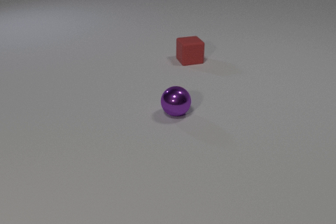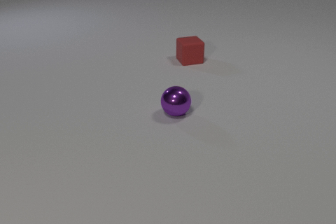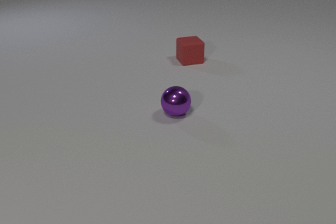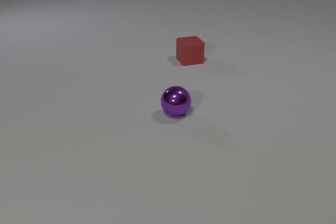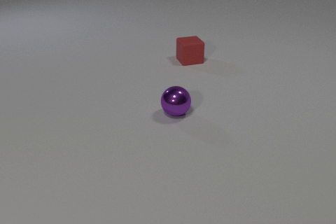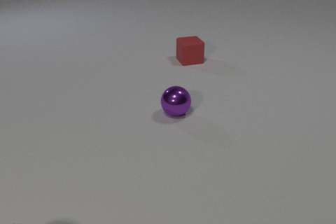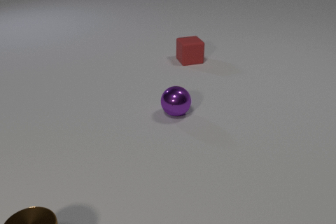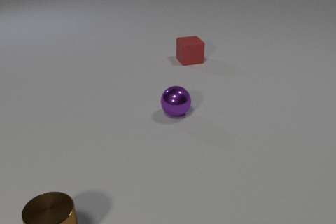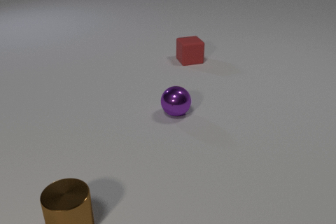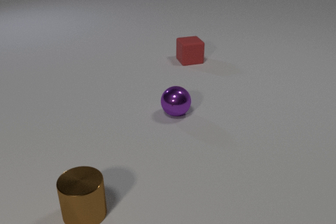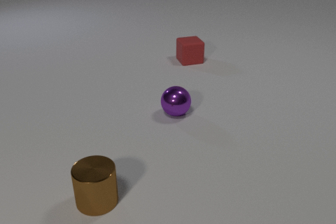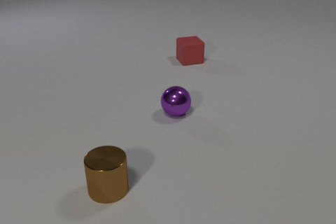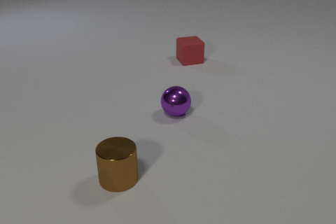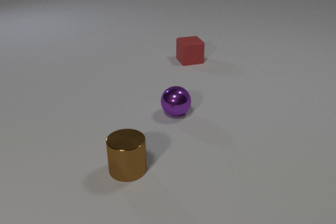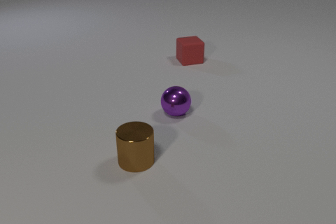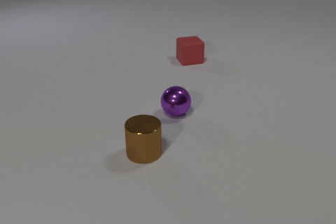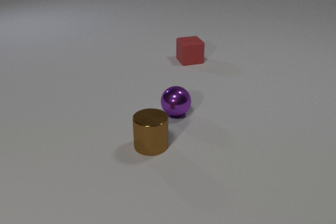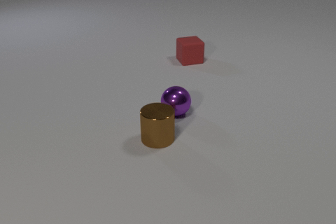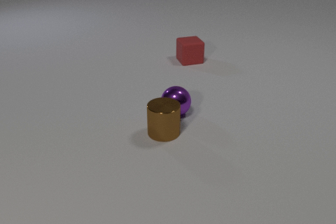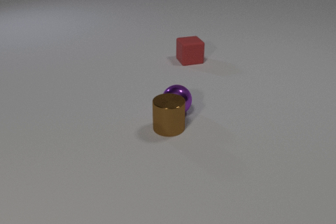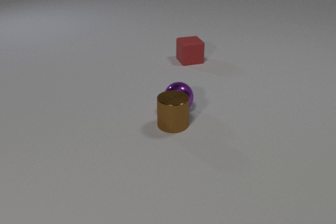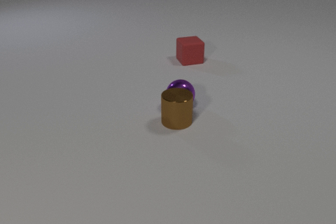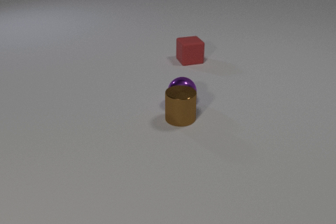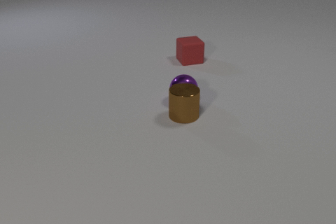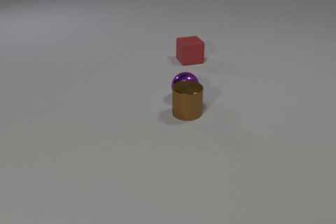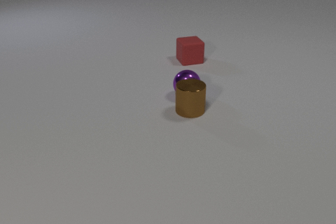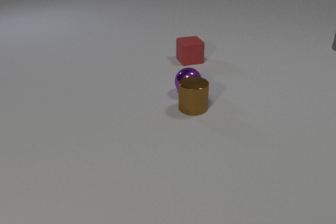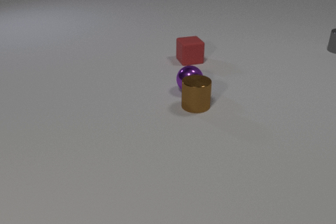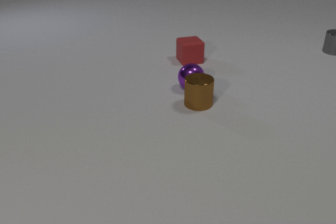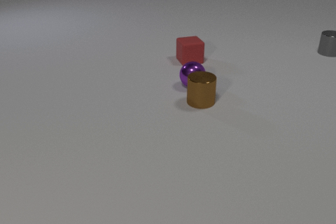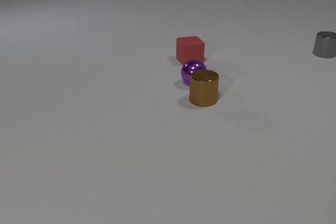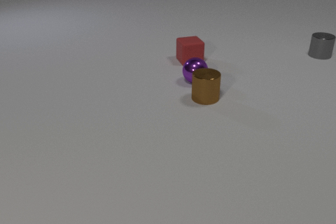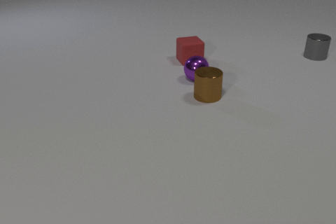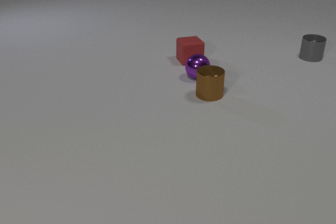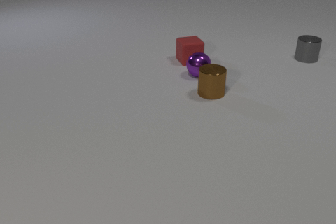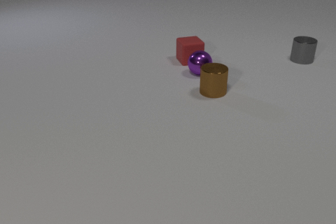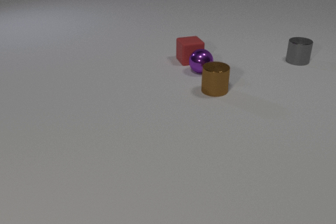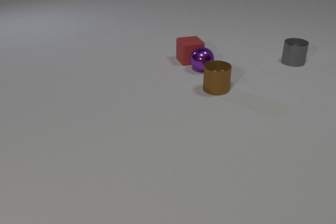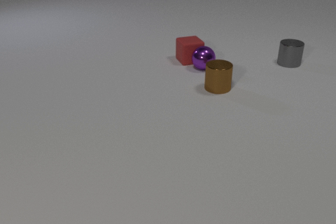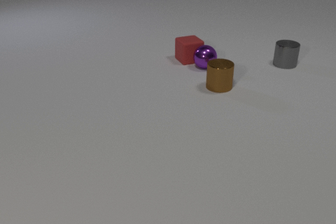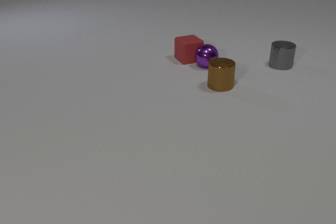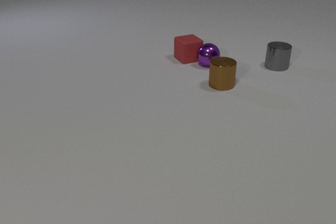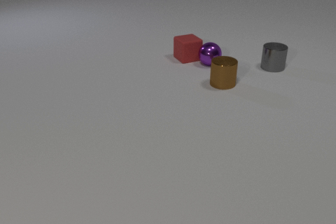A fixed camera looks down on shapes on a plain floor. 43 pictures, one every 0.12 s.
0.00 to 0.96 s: The brown metal cylinder comes in at the bottom edge, slides to the right and away from the camera.
0.96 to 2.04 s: The brown metal cylinder slides away from the camera and to the right.
2.04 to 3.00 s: The brown metal cylinder slides away from the camera and to the right. The purple metal sphere rolls away from the camera. The brown metal cylinder and the purple metal sphere collide.
3.00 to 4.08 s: The brown metal cylinder slides away from the camera and to the right. The purple metal sphere rolls away from the camera. The gray metal cylinder comes in at the right edge, slides toward the camera and to the left.
4.08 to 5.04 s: The brown metal cylinder slides away from the camera and to the right. The purple metal sphere rolls away from the camera. The red rubber cube slides away from the camera. The gray metal cylinder slides toward the camera and to the left. The purple metal sphere and the red rubber cube collide.
What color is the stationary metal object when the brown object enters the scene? purple.
How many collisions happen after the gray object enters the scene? 1.
How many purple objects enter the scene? 0.
